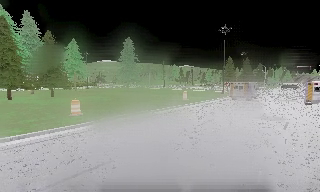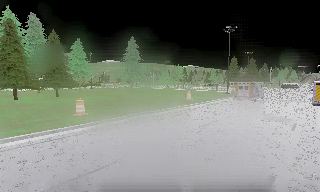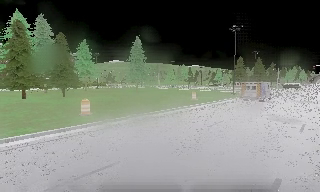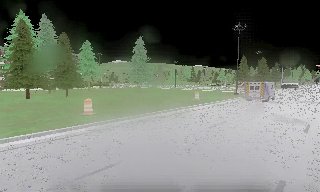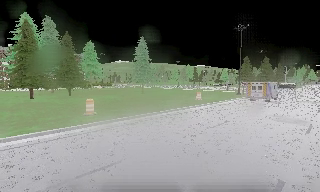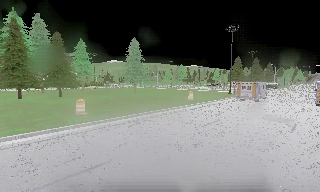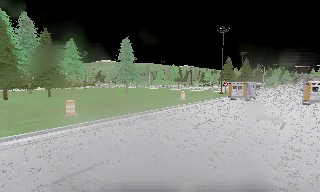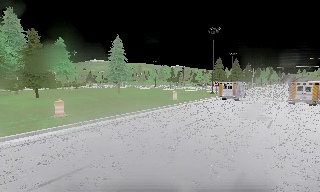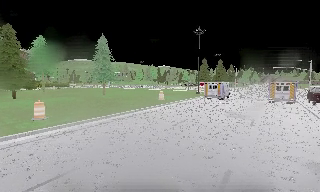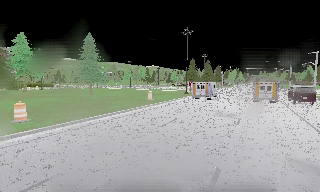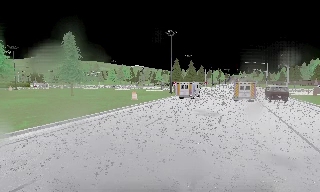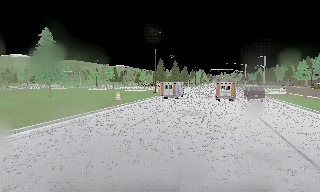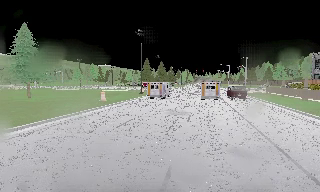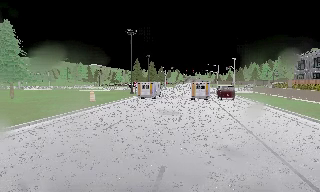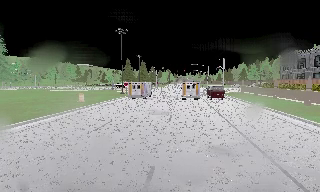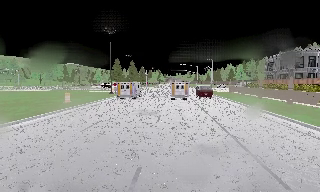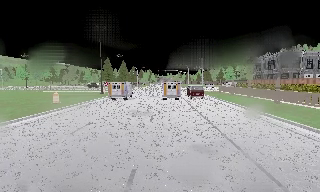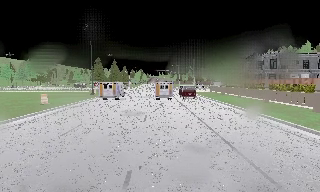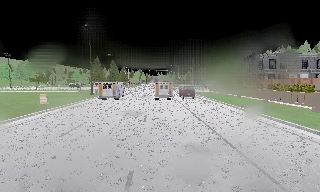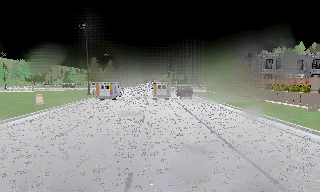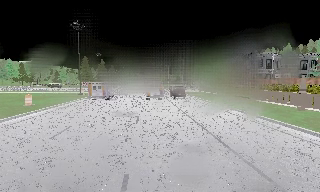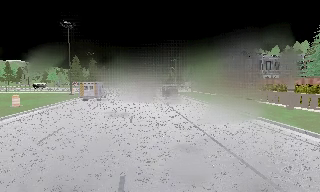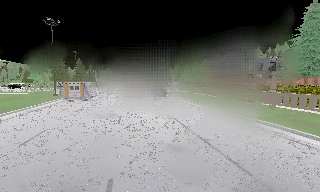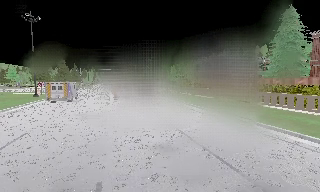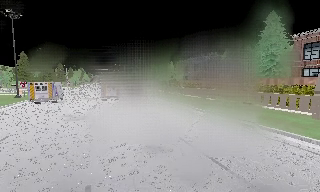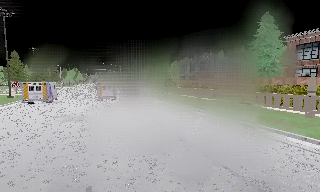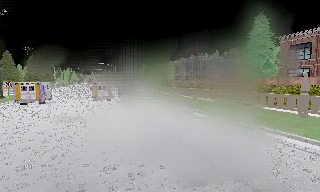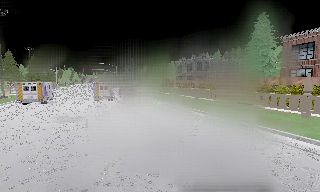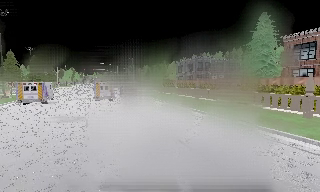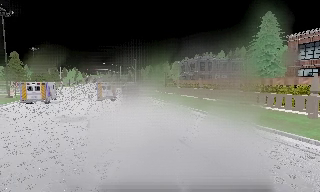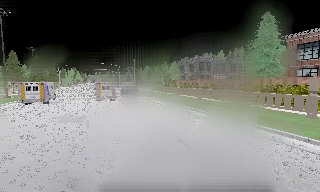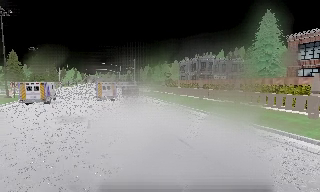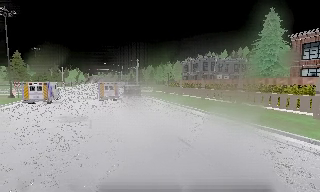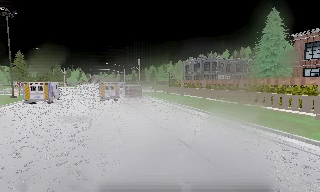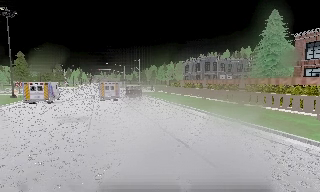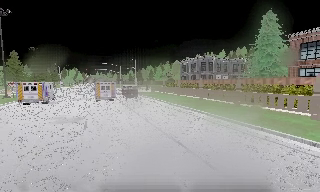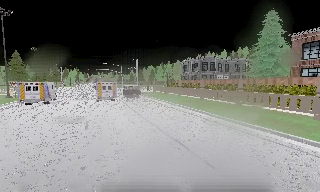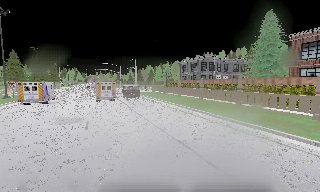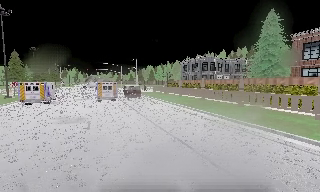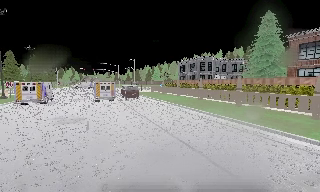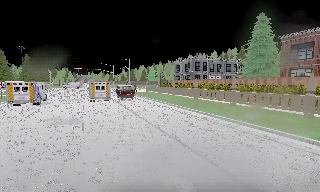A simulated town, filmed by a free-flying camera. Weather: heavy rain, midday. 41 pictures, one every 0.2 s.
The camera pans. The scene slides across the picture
to the left.
The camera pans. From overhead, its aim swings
clockwise.
0.0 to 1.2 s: The camera shifts only a little, or ends up much as it began.
1.2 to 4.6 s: The scene slides to the left, as the camera pans about 60 degrees to its right. It travels forward, about 0.5 m.
4.6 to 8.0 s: The camera travels forward, about 0.5 m, so what stands in front looms larger.
The film runs forward here.
